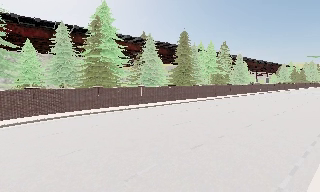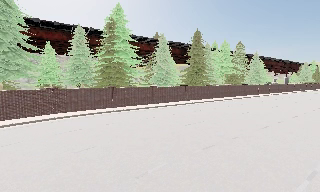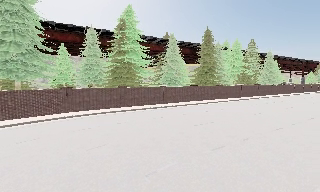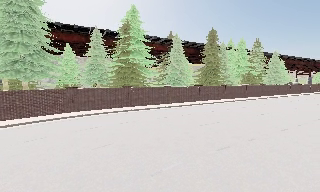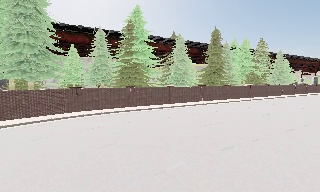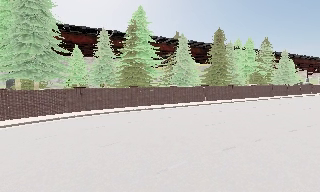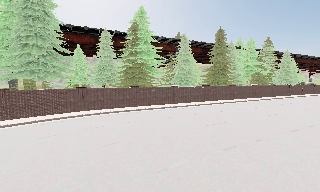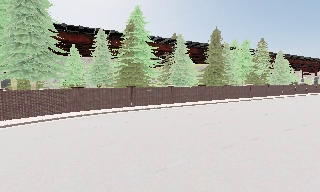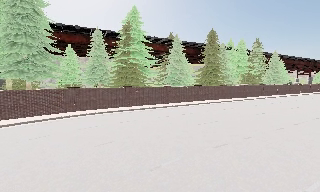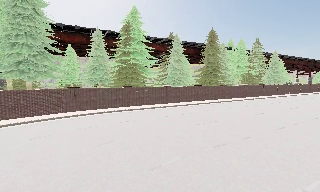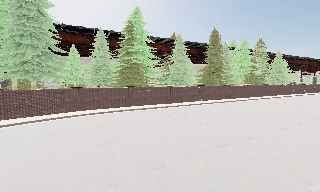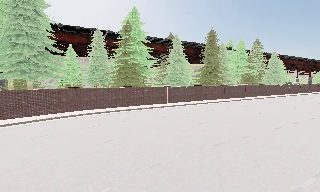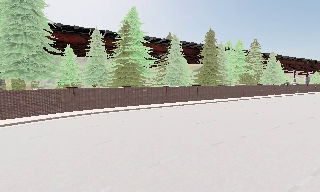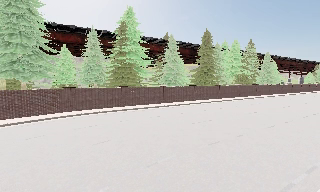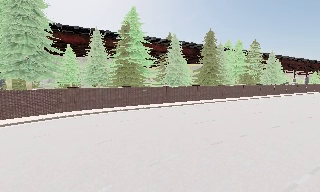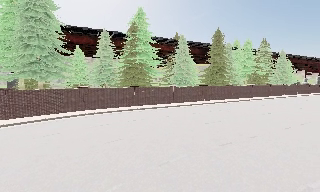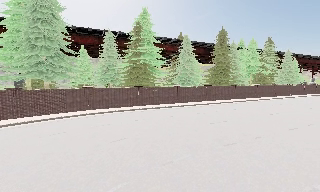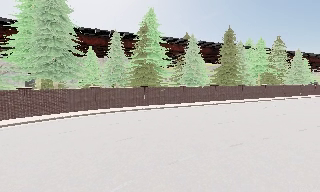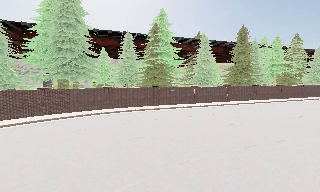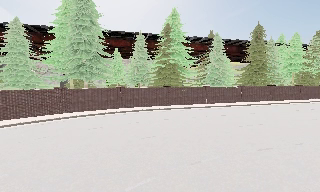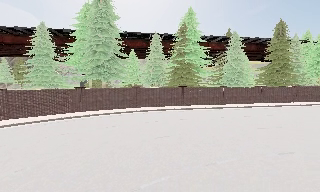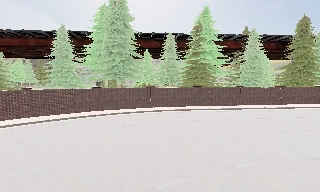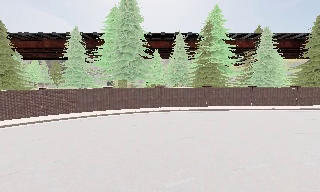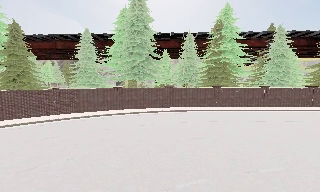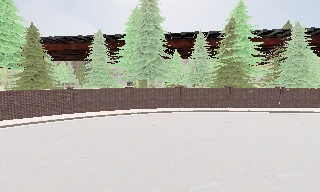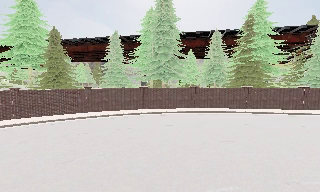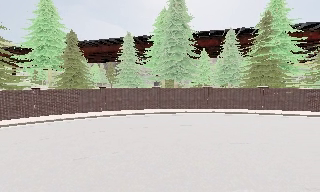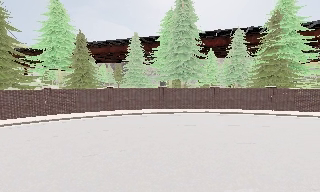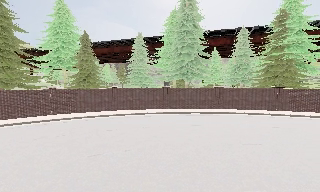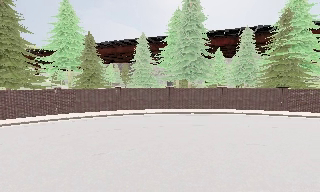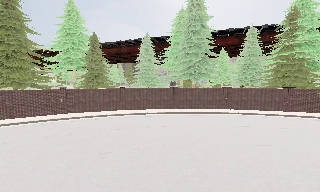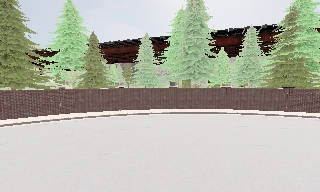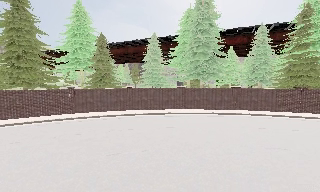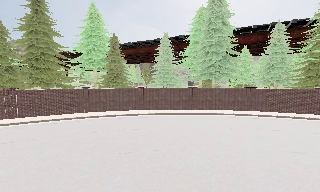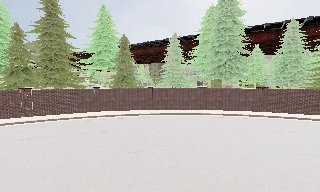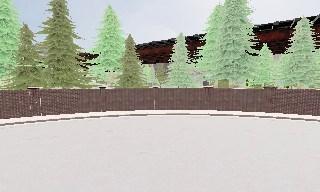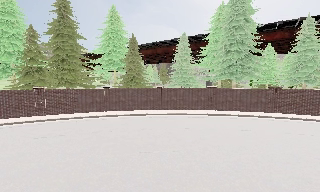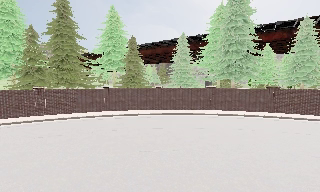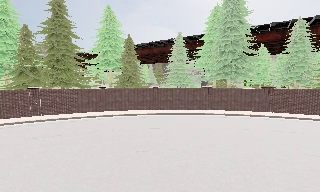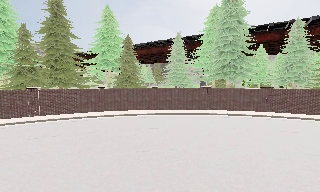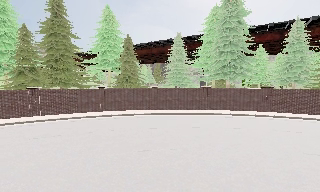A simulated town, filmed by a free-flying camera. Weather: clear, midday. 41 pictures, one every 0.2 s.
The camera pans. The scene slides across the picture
to the right.
The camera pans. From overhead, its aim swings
counterclockwise.
0.0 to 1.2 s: The scene slides to the right, as the camera pans about 10 degrees to its left.
1.2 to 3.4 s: The camera travels backward, about 0.5 m, so what stands in front gets smaller.
3.4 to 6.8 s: The camera pans to its left, which is counterclockwise from overhead, by about 50 degrees. It travels to its left, about 1 m, so close, fixed things drift to the right.
6.8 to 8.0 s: The camera shifts only a little, or ends up much as it began.
The film runs backward here.
